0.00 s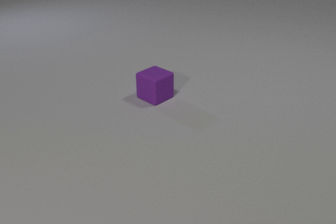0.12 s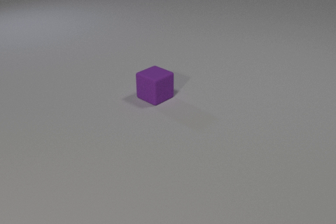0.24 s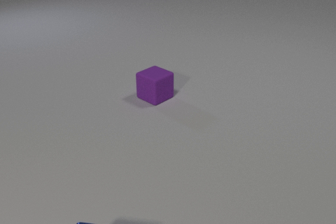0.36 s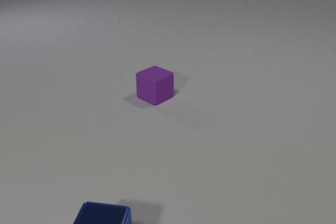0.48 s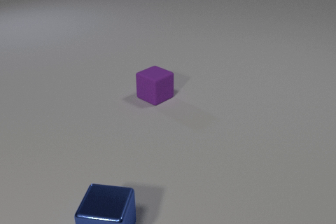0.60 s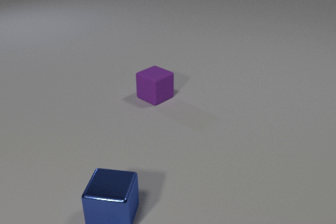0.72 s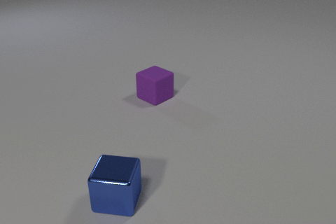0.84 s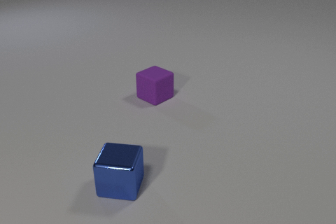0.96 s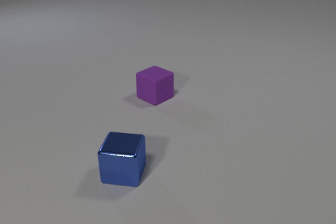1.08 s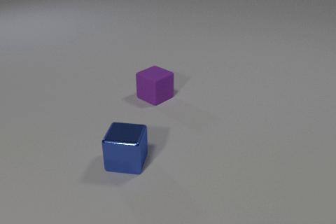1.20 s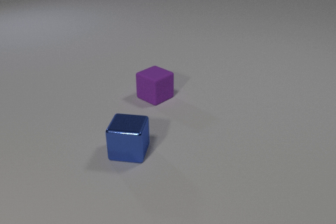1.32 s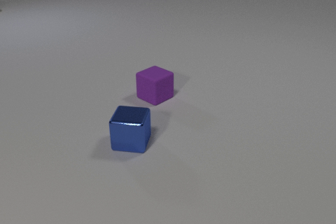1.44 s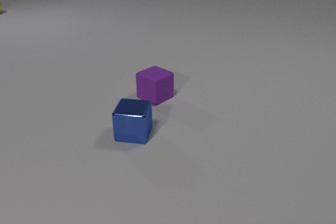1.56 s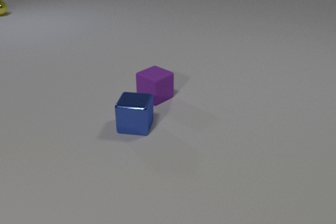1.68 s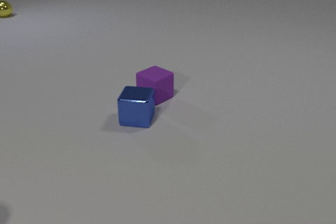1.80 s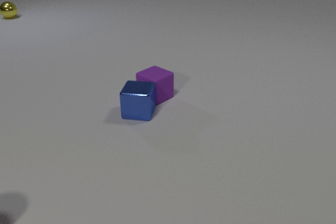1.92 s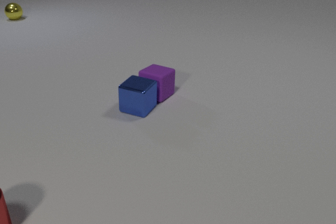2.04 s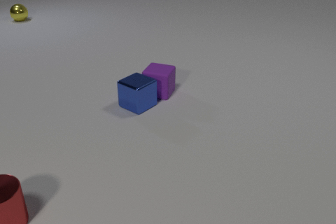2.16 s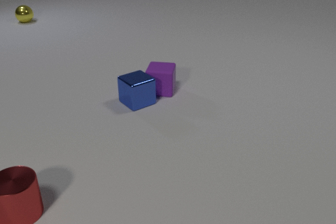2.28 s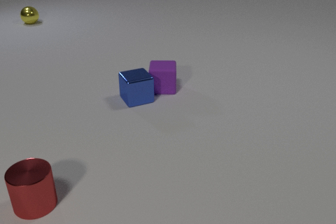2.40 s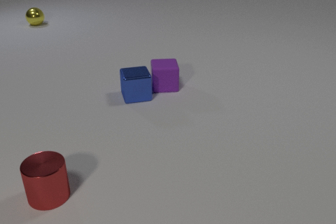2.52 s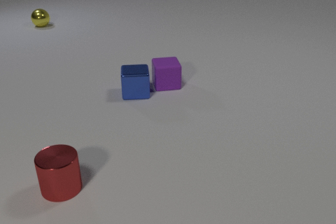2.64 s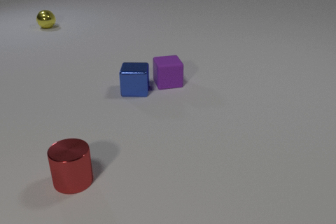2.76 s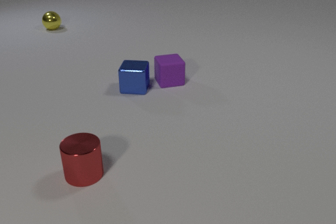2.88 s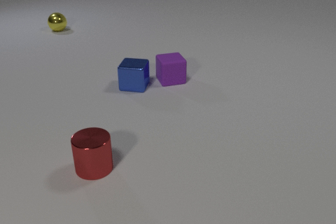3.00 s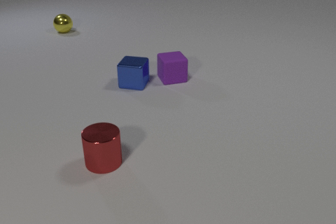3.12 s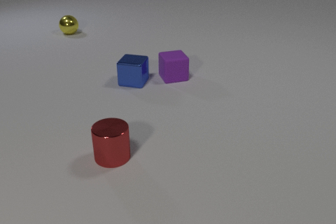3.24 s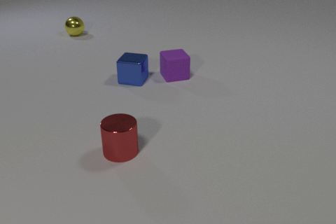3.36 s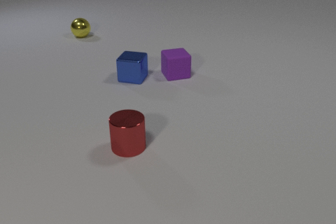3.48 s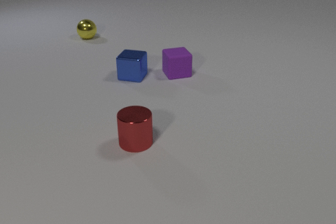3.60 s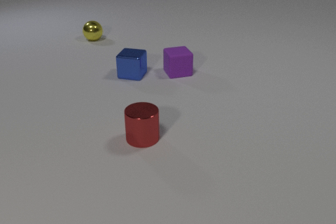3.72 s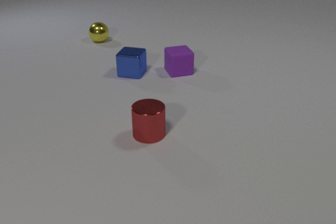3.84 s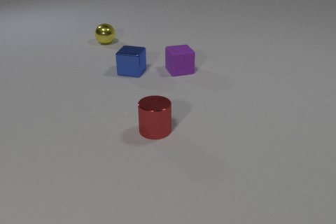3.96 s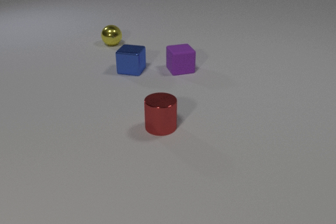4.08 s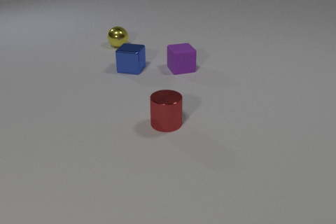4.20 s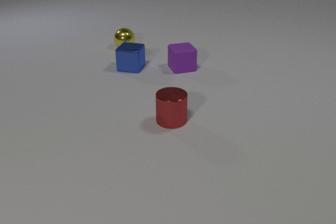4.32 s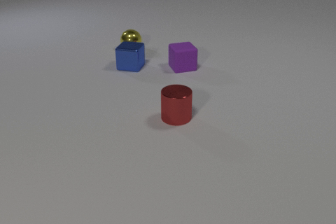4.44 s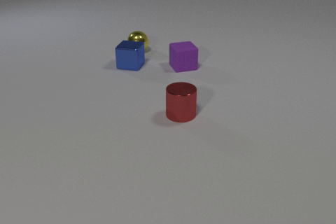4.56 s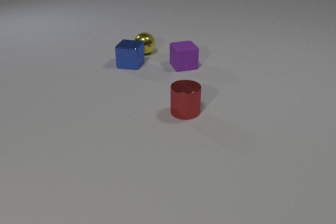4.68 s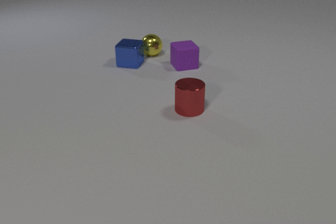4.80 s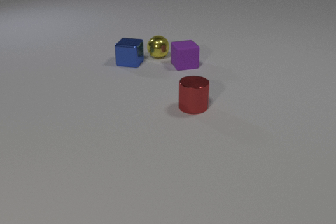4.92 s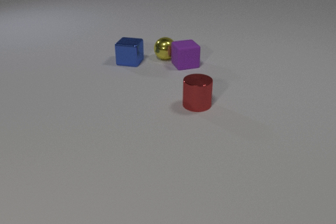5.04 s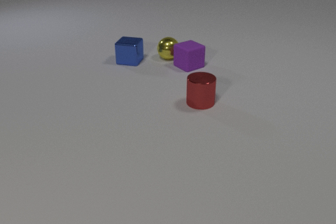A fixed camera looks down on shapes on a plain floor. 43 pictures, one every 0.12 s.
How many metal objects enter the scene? 3.
Are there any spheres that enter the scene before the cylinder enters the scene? yes.
What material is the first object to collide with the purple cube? metal.
0.00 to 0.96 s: The blue metal cube comes in at the bottom edge, slides away from the camera.
0.96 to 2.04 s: The blue metal cube slides away from the camera, spins clockwise seen from above by about 30 degrees, its near face sliding to the left. The purple rubber cube slides away from the camera, spins counterclockwise seen from above by about 30 degrees, its near face sliding to the right. The yellow metal sphere comes in at the left edge, rolls toward the camera and to the right. The red metal cylinder comes in at the left edge, slides to the right and away from the camera. The blue metal cube and the purple rubber cube collide.
2.04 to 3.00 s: The blue metal cube slides away from the camera, spins so that its near face slides to the left, clockwise seen from above. The purple rubber cube slides away from the camera and to the right, spins so that its near face slides to the right, counterclockwise seen from above. The yellow metal sphere rolls toward the camera and to the right. The red metal cylinder slides to the right and away from the camera.
3.00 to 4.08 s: The blue metal cube slides away from the camera. The purple rubber cube slides away from the camera. The yellow metal sphere rolls toward the camera and to the right. The red metal cylinder slides away from the camera and to the right.
4.08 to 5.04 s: The blue metal cube slides away from the camera. The purple rubber cube slides away from the camera and to the right, spins counterclockwise seen from above by about 15 degrees, its near face sliding to the right. The yellow metal sphere rolls to the right and toward the camera. The red metal cylinder slides away from the camera and to the right. The purple rubber cube and the yellow metal sphere collide.
